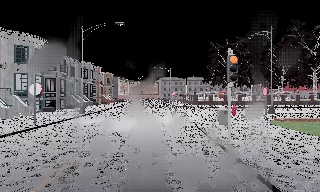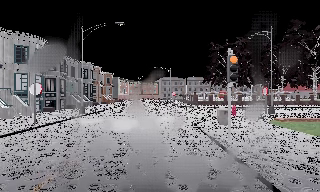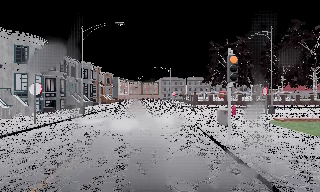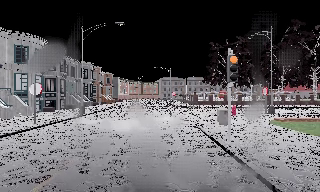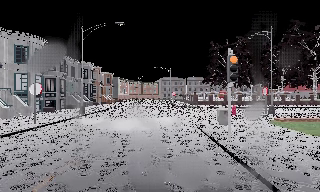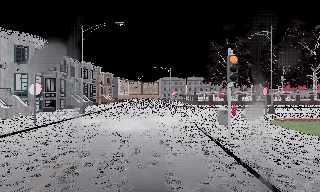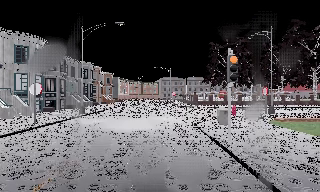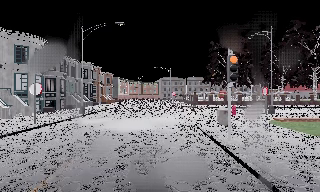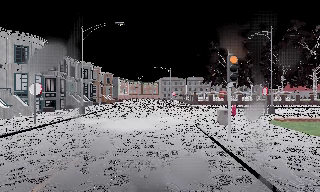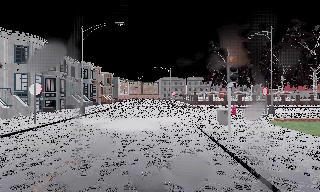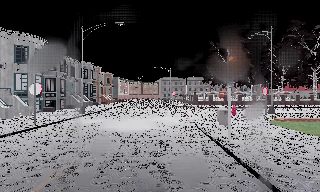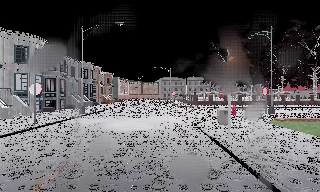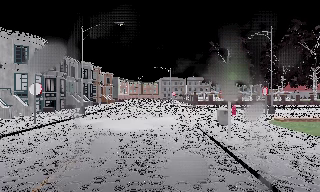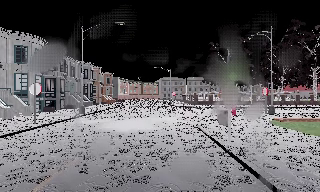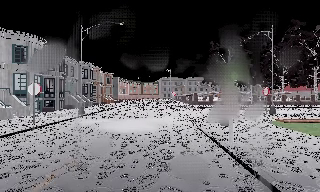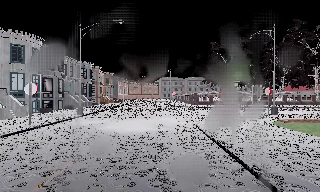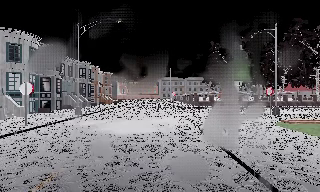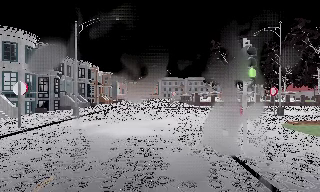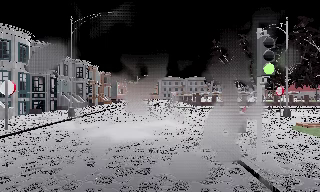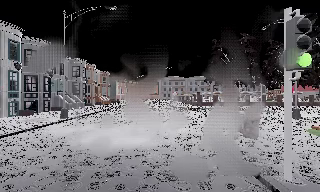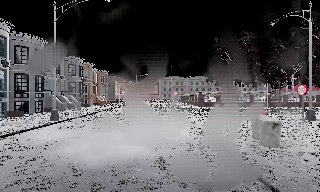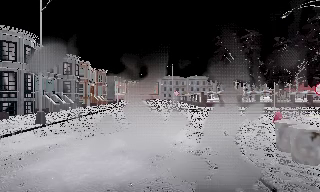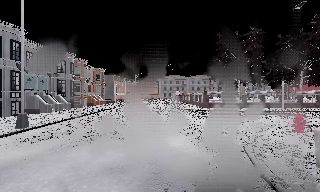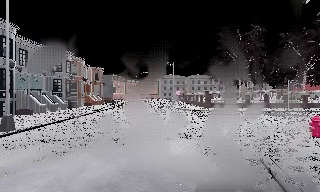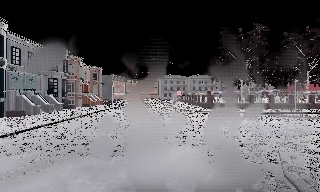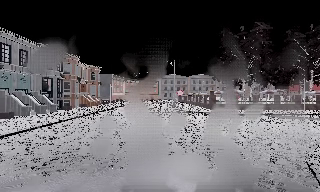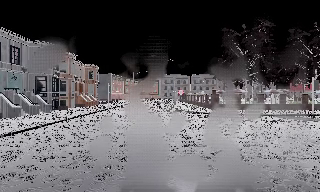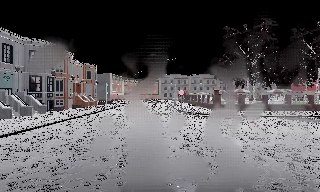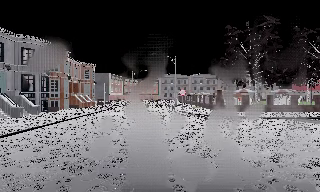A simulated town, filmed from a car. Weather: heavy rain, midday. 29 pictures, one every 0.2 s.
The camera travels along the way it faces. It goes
forward.
0.0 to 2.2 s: The camera keeps its place and its aim.
2.2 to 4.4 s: The camera travels forward, about 6 m, so what stands in front looms larger. It gains speed.
4.4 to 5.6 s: The camera travels forward, about 5 m, so what stands in front looms larger.
The film runs forward here.
